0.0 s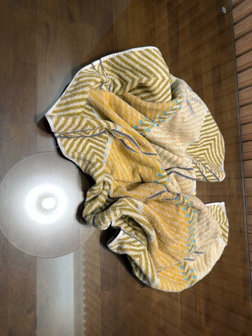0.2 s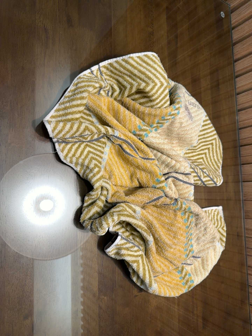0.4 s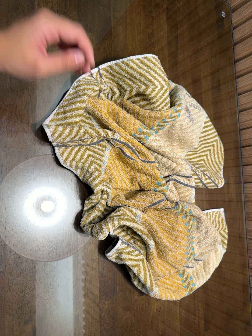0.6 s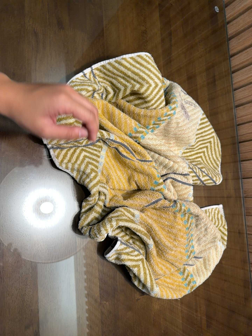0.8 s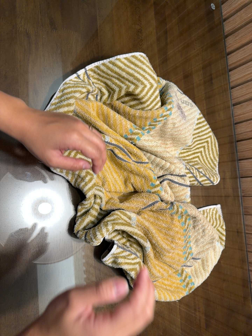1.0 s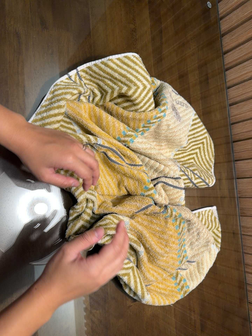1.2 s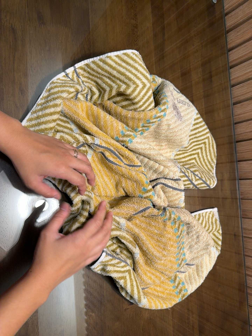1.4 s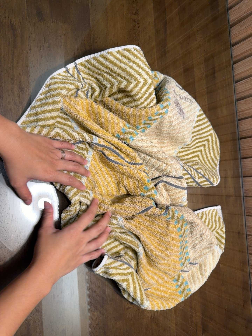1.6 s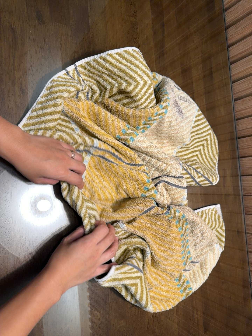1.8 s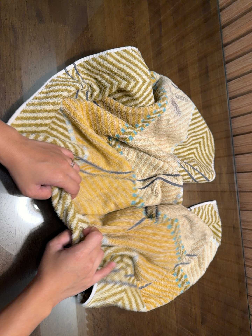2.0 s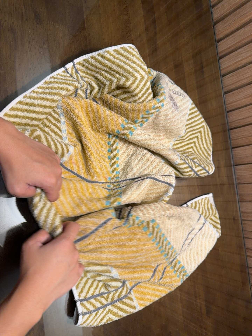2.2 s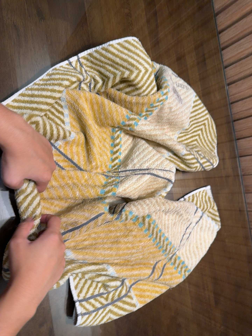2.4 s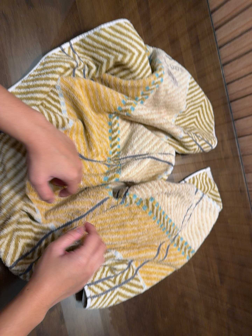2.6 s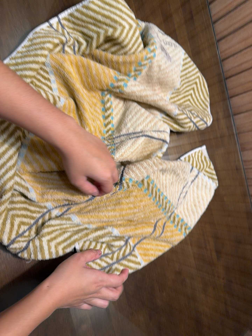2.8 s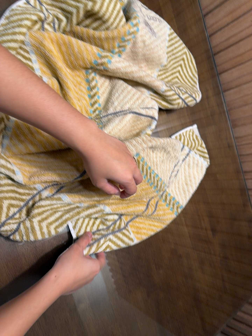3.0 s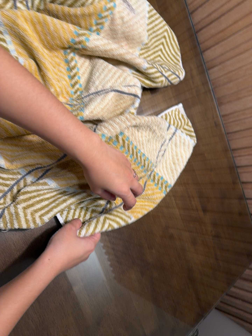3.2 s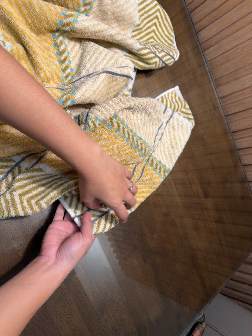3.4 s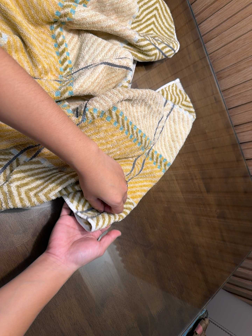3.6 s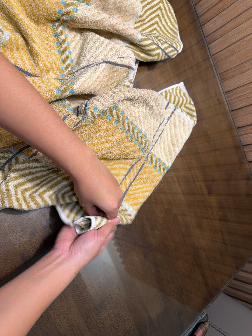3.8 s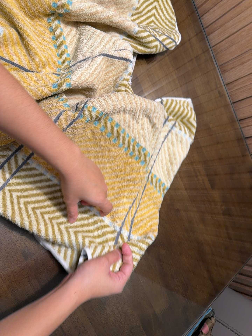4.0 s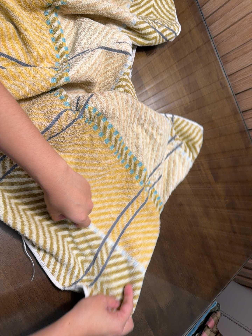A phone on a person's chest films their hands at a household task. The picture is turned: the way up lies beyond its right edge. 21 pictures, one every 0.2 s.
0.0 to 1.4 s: The camera shifts only a little, or ends up much as it began.
1.4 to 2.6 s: The camera travels toward the bottom of its view, about 6 cm, so close, fixed things drift upward. It rolls about its line of sight by about 10 degrees, and the scene rotates counterclockwise.
2.6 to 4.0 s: The camera travels toward the bottom of its view and to its right, about 12 cm, so close, fixed things drift upward. It rolls about its line of sight by about 10 degrees, and the scene rotates counterclockwise.
The film runs forward here.
